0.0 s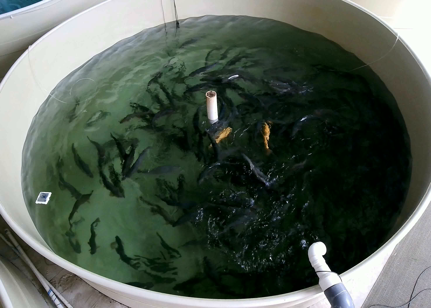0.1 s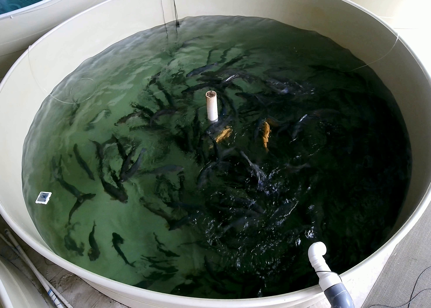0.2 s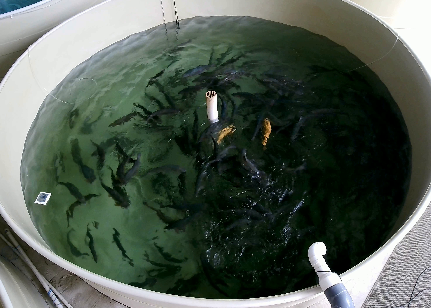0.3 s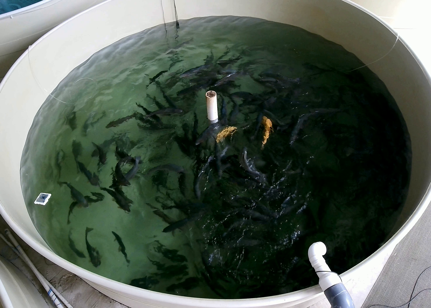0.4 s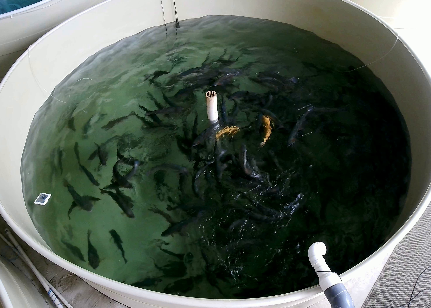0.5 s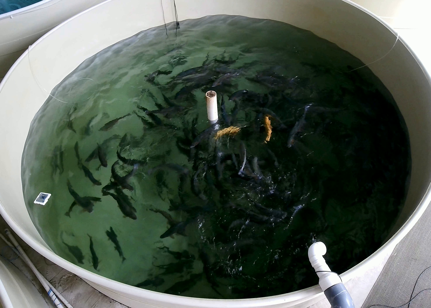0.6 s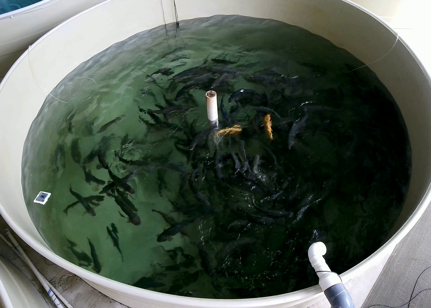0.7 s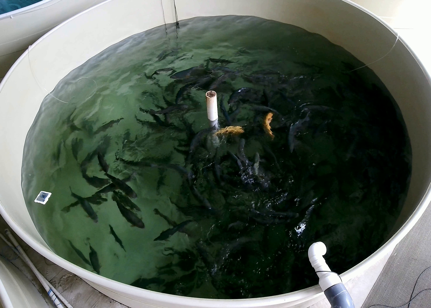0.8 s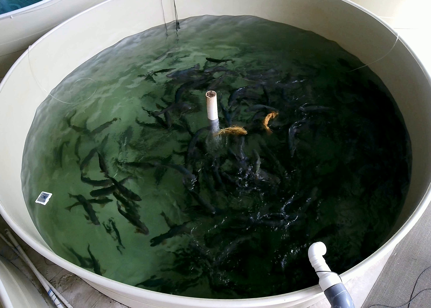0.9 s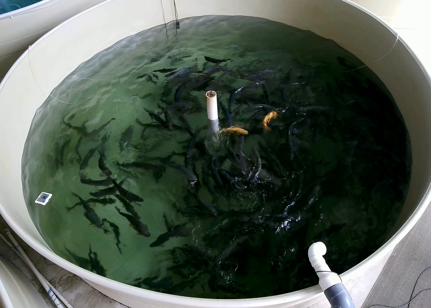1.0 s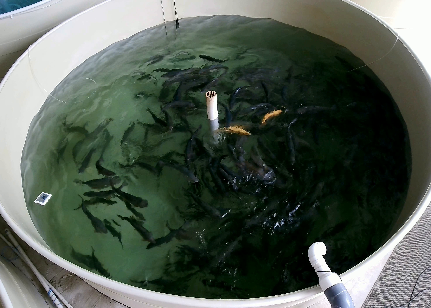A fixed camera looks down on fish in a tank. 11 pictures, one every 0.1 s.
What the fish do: Foraging.
